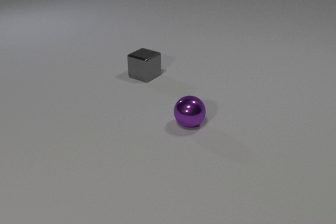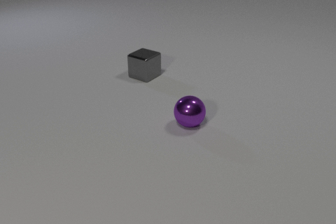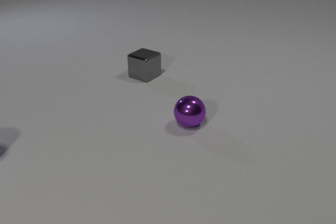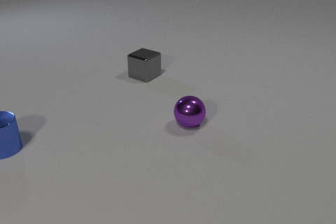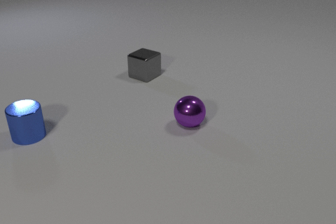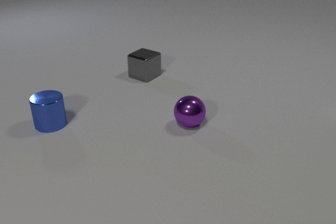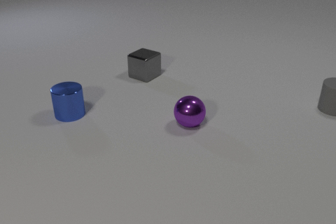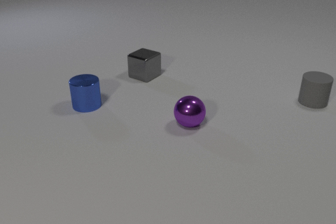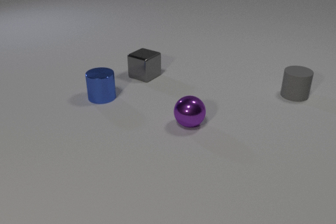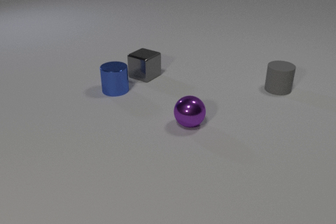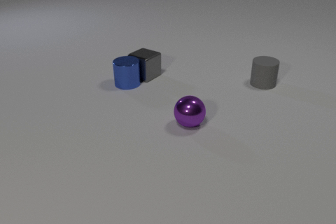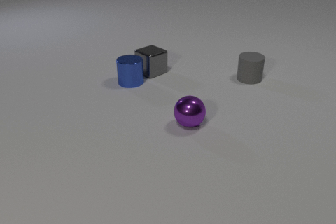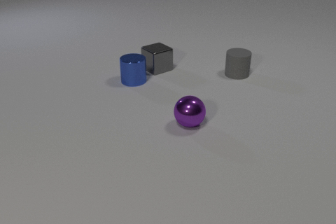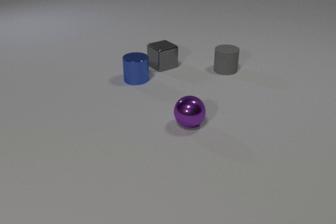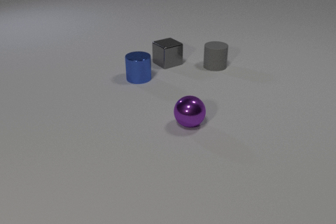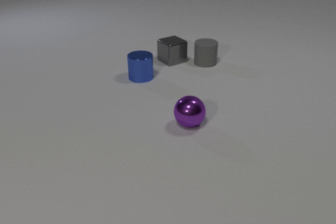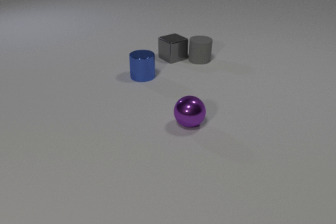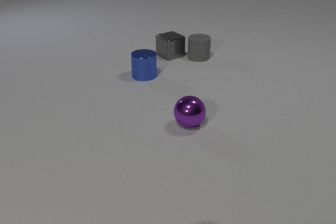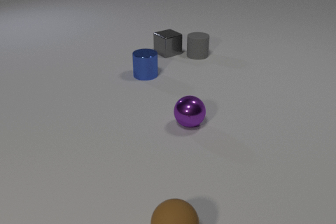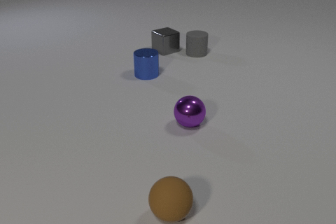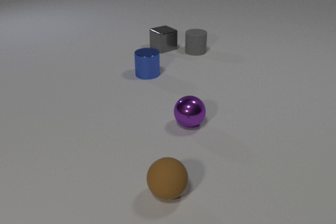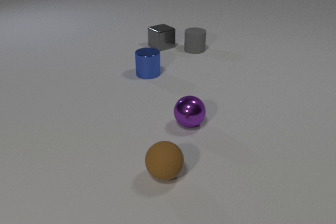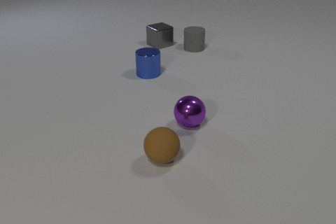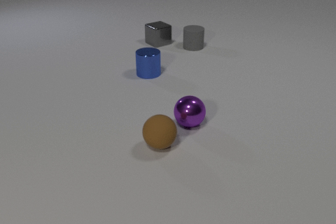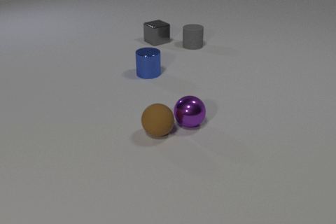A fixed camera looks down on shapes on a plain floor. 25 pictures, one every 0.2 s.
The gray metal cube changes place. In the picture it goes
away from the camera.
0.0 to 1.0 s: The blue metal cylinder comes in at the left edge, slides to the right and away from the camera.
1.0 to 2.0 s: The blue metal cylinder slides to the right and away from the camera. The gray rubber cylinder comes in at the right edge, slides to the left and away from the camera. The blue metal cylinder and the gray metal cube collide.
2.0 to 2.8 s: The blue metal cylinder slides away from the camera and to the right. The gray metal cube slides away from the camera and to the right, spins so that its near face slides to the left, clockwise seen from above. The gray rubber cylinder slides to the left and away from the camera.
2.8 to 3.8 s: The blue metal cylinder slides away from the camera and to the right. The gray metal cube slides away from the camera. The brown rubber sphere comes in at the bottom edge, rolls away from the camera. The gray rubber cylinder slides away from the camera and to the left. The gray metal cube and the gray rubber cylinder collide.
3.8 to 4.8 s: The gray metal cube slides away from the camera. The brown rubber sphere rolls away from the camera. The gray rubber cylinder slides away from the camera.
What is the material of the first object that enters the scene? metal.
What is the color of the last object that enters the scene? brown.
How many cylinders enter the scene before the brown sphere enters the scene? 2.
